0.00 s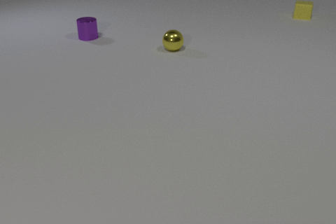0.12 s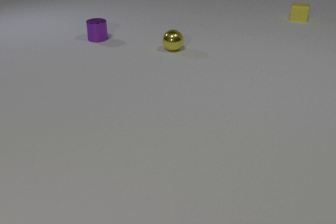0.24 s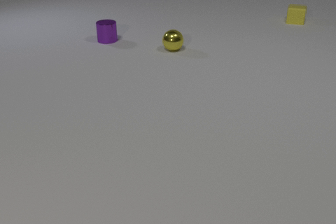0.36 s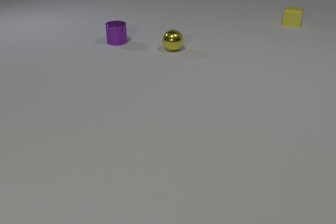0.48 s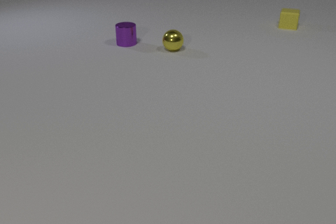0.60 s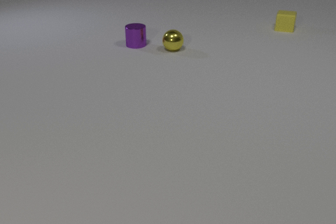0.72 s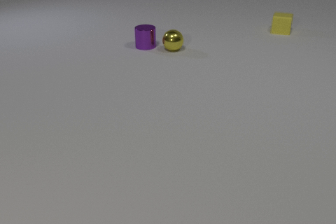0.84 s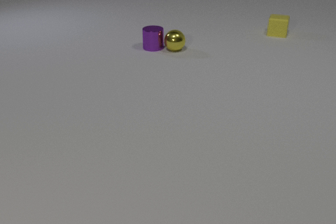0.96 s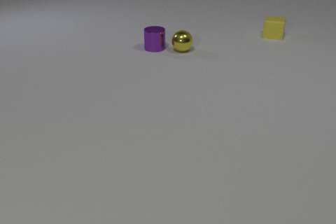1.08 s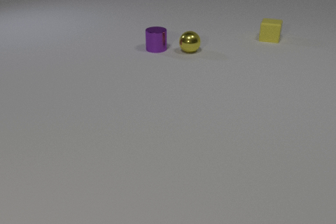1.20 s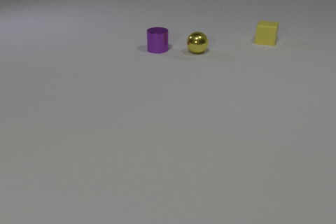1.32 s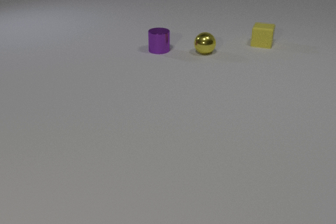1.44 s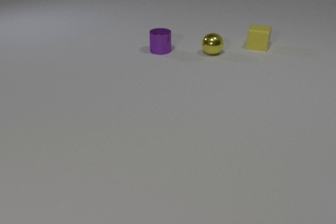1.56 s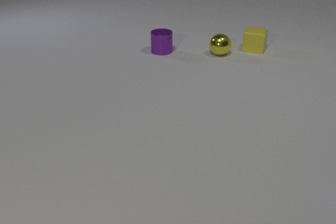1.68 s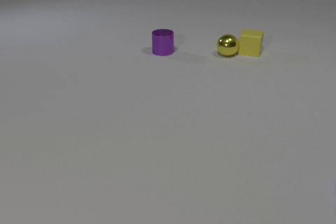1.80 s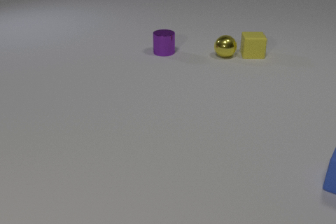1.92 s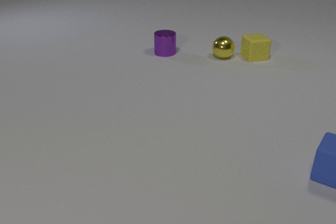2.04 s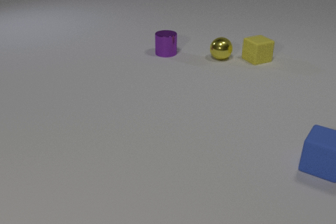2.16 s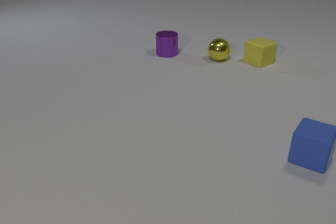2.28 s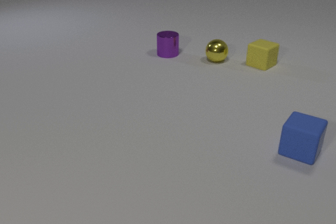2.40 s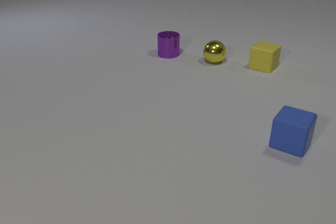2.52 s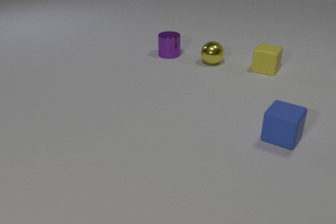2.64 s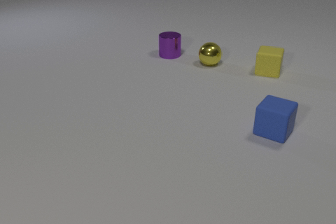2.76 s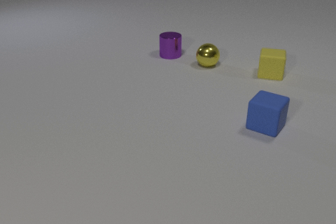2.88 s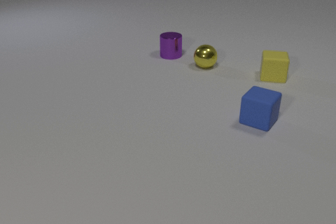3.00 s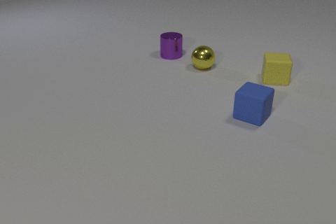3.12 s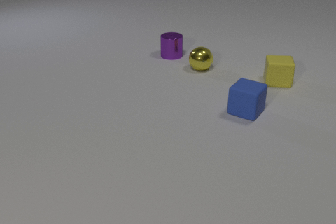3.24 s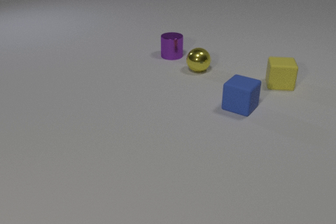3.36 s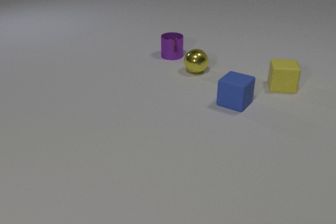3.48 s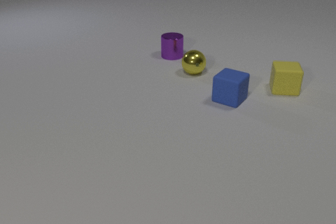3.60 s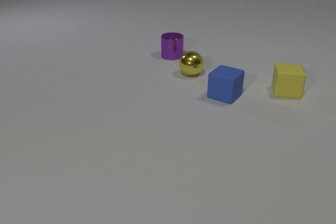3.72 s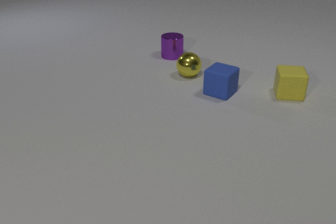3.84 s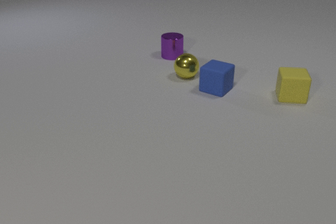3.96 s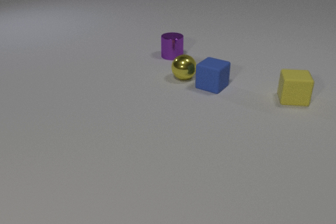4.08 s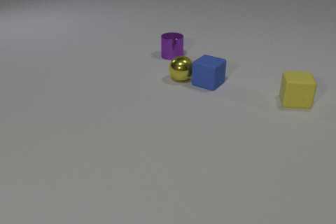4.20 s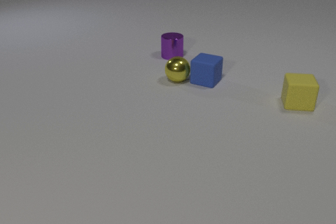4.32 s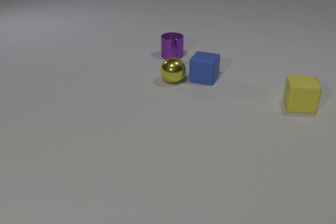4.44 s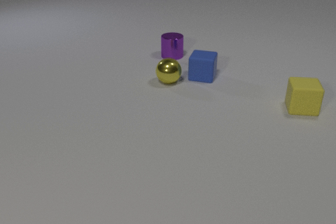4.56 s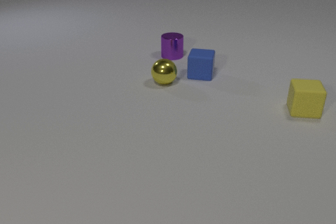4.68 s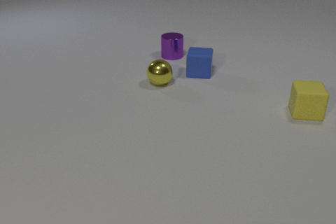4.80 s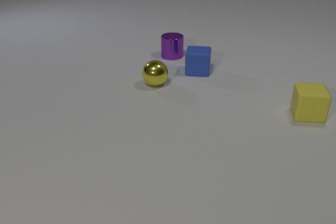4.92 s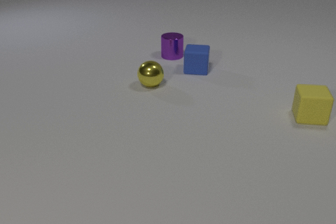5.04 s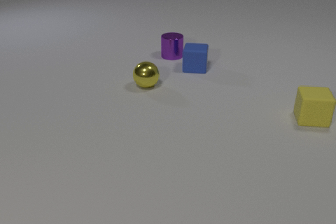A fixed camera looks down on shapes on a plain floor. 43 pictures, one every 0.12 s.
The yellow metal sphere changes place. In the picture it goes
toward the camera.
The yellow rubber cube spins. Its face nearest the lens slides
to the right.
0.00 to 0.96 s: The purple metal cylinder slides to the right and toward the camera. The yellow metal sphere rolls to the right. The yellow rubber cube slides toward the camera. The purple metal cylinder and the yellow metal sphere collide.
0.96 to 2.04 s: The purple metal cylinder slides toward the camera and to the right. The yellow metal sphere rolls to the right and toward the camera. The yellow rubber cube slides toward the camera, spins counterclockwise seen from above by about 45 degrees, its near face sliding to the right. The blue rubber cube comes in at the right edge, slides to the left and away from the camera. The yellow metal sphere and the yellow rubber cube collide.
2.04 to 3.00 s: The purple metal cylinder slides toward the camera and to the right. The yellow metal sphere rolls toward the camera and to the left. The yellow rubber cube slides toward the camera and to the right, spins so that its near face slides to the right, counterclockwise seen from above. The blue rubber cube slides away from the camera and to the left.
3.00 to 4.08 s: The yellow metal sphere rolls toward the camera and to the left. The yellow rubber cube slides toward the camera and to the right. The blue rubber cube slides away from the camera and to the left.
4.08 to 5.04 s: The yellow metal sphere rolls to the left and toward the camera. The yellow rubber cube slides toward the camera and to the right. The blue rubber cube slides away from the camera, spins counterclockwise seen from above by about 30 degrees, its near face sliding to the right. The yellow metal sphere and the blue rubber cube collide.
Are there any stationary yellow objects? no.
What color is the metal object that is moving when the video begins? purple.
What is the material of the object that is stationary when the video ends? metal.
